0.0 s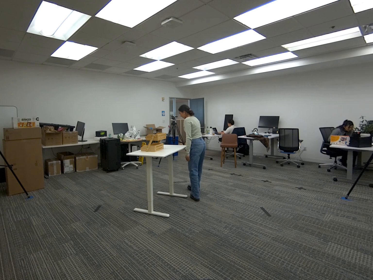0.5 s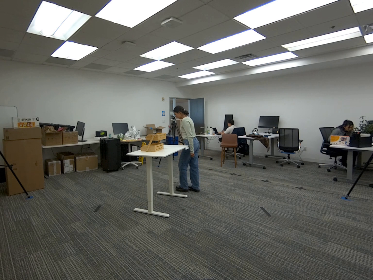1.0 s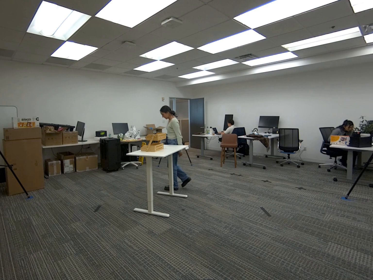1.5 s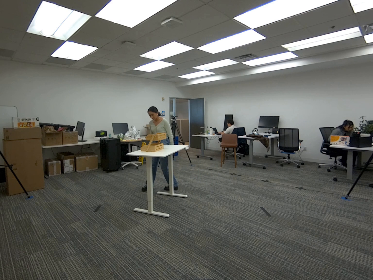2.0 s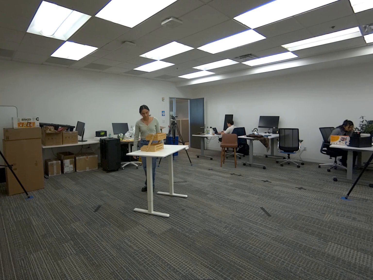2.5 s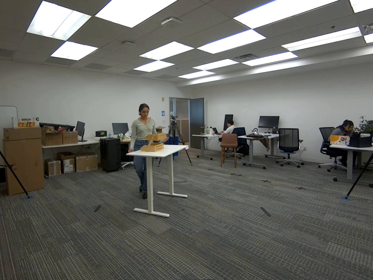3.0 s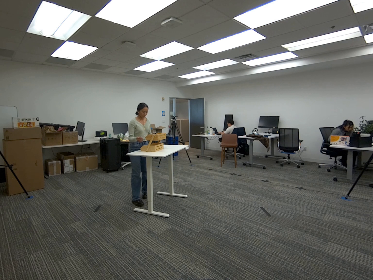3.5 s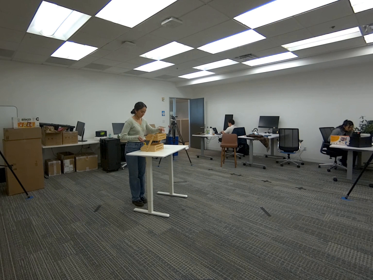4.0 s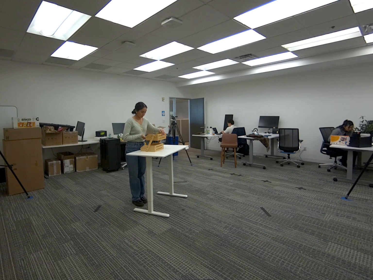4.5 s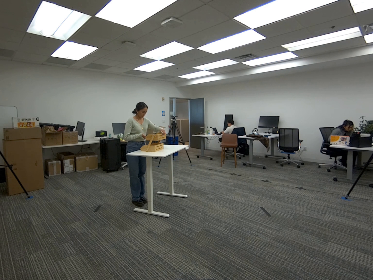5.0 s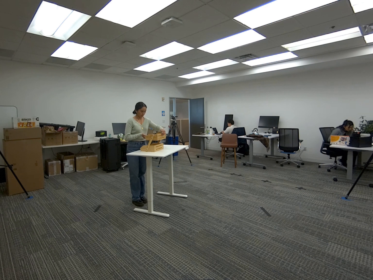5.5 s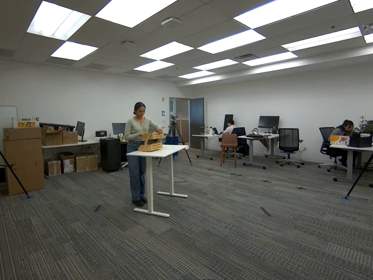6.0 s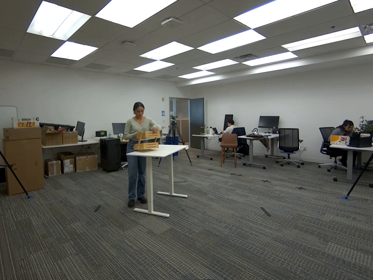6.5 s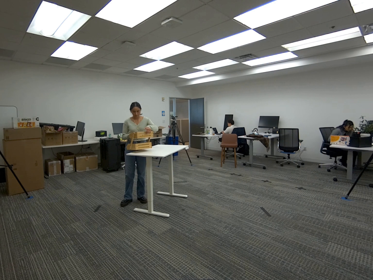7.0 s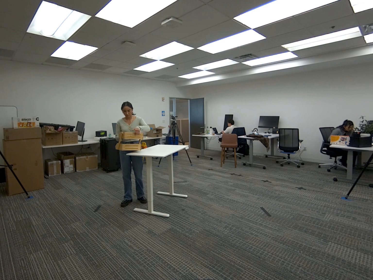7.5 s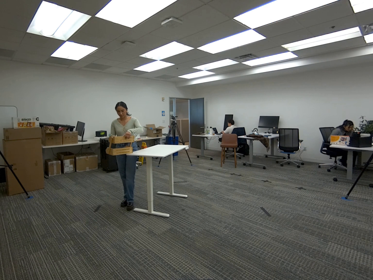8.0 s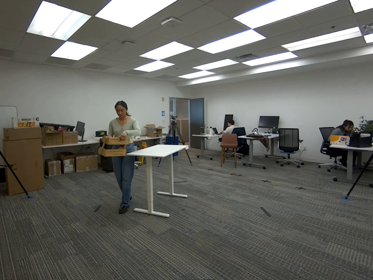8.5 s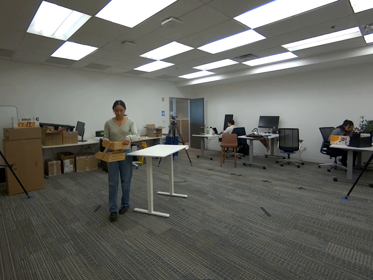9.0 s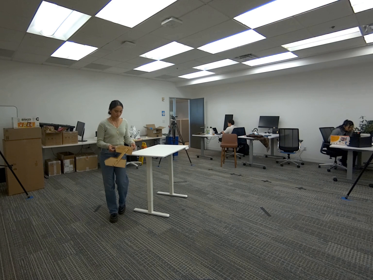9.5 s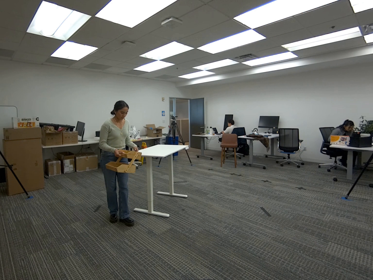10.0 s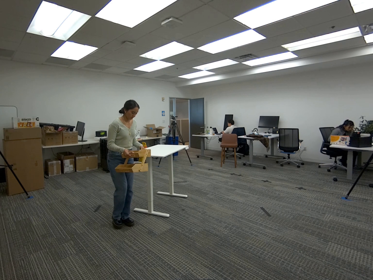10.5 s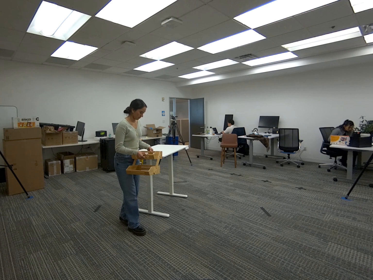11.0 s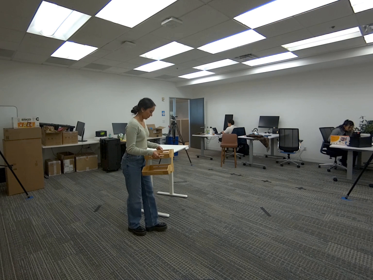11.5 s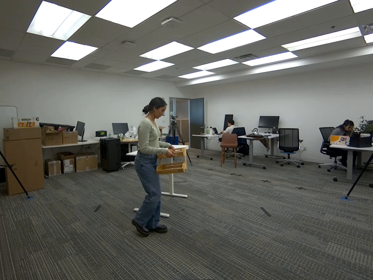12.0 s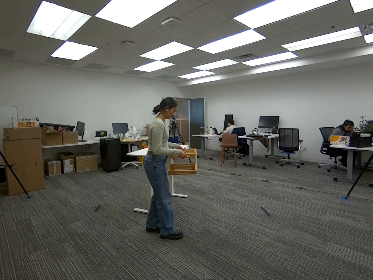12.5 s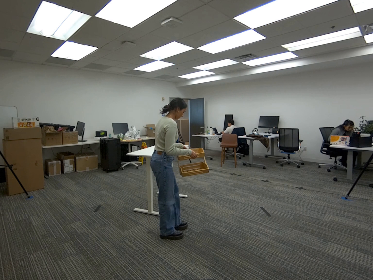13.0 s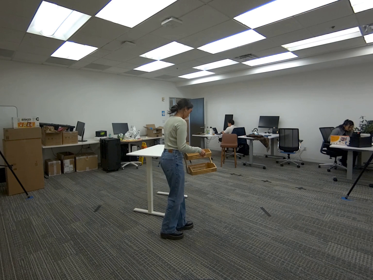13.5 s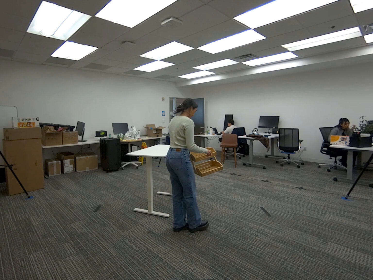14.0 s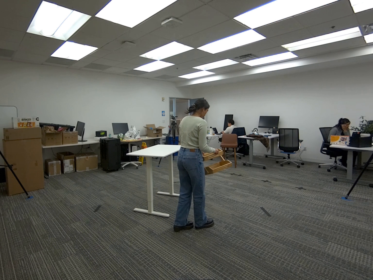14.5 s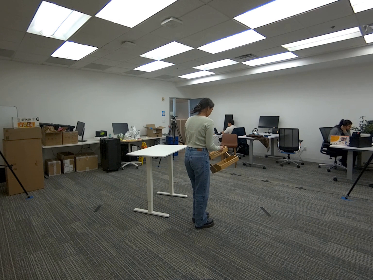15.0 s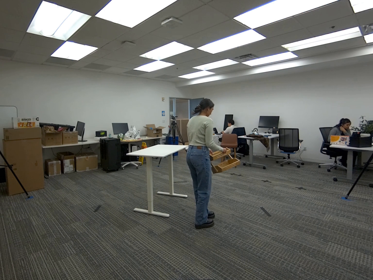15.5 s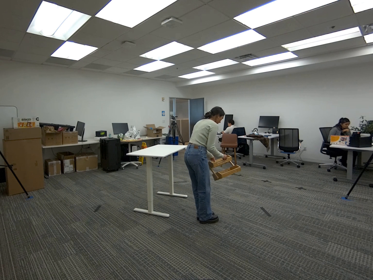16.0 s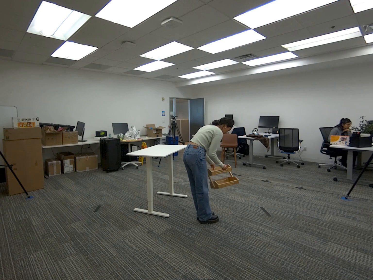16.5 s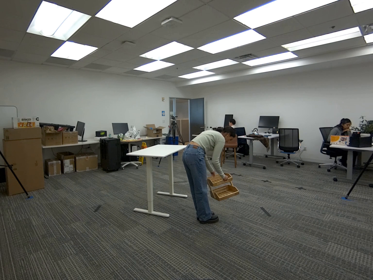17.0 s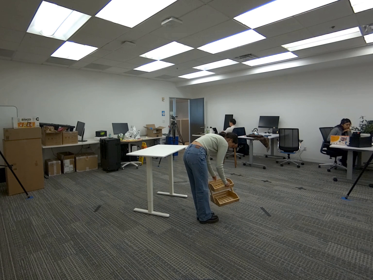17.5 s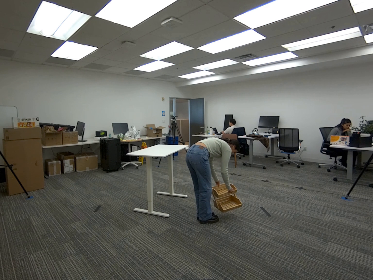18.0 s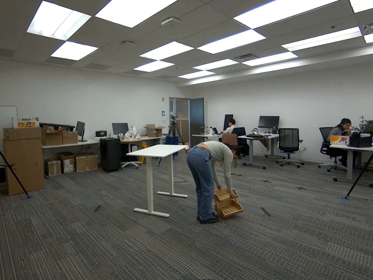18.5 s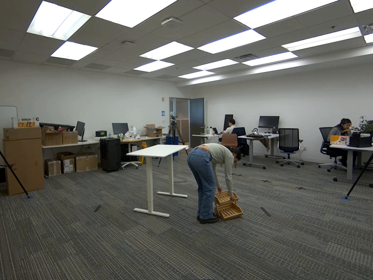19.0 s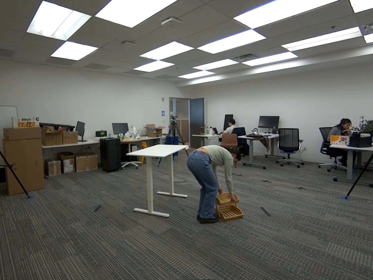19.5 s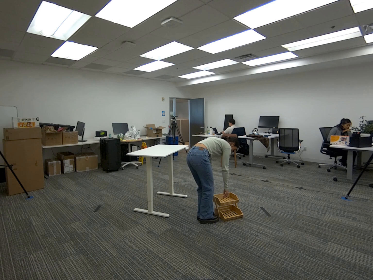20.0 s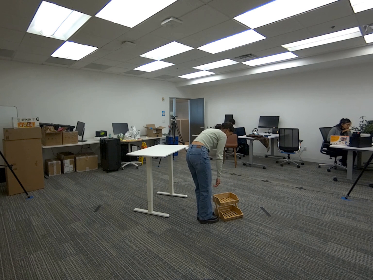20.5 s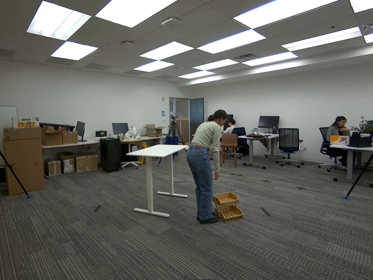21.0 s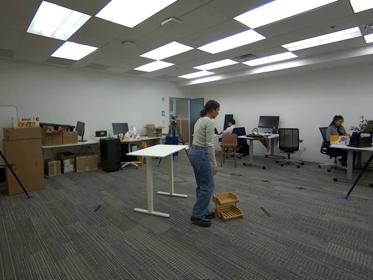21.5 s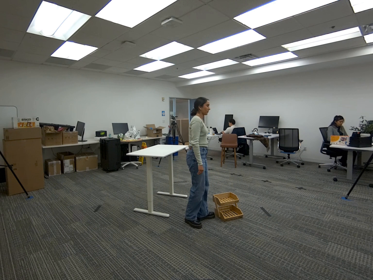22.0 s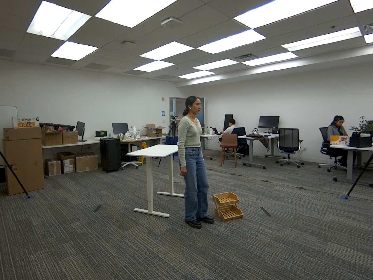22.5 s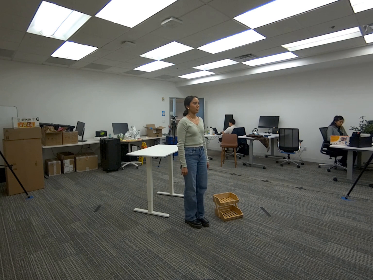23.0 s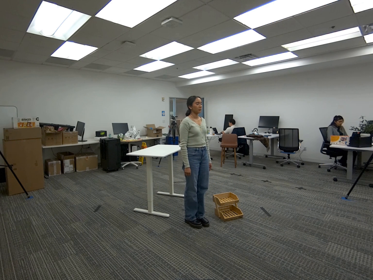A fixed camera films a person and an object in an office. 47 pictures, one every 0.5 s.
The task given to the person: Walk over to the white desk and pick up the wooden crate from the top shelf using both hands and then place on the ground.
